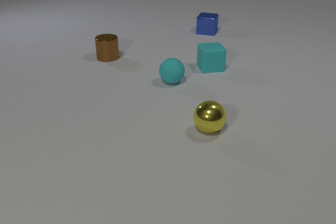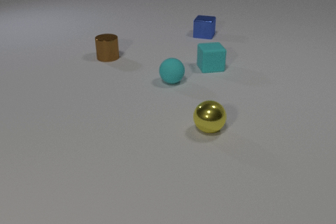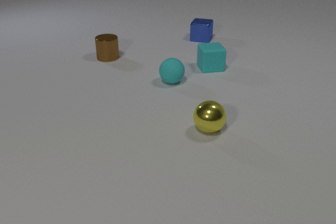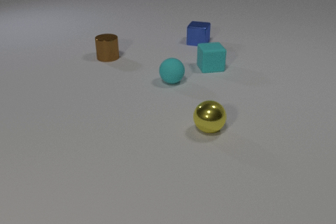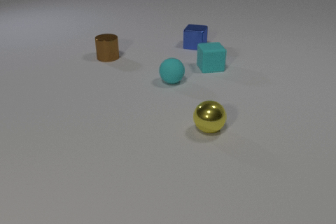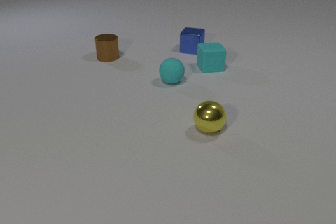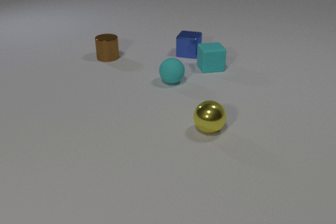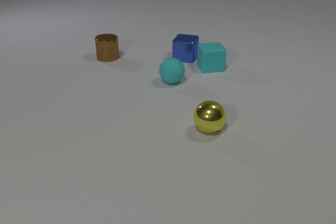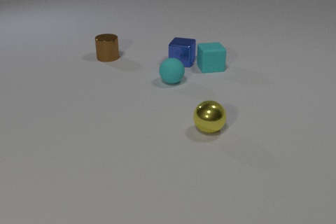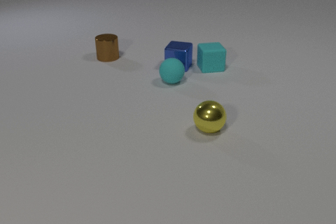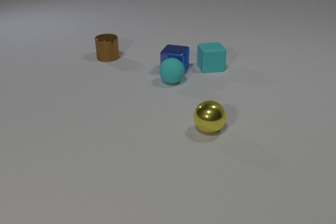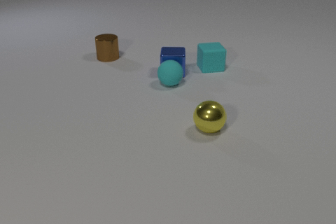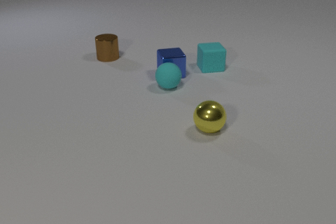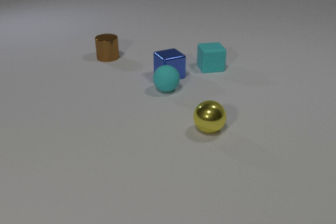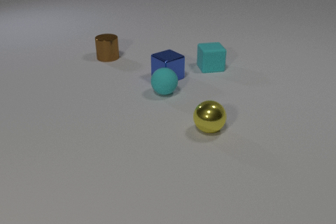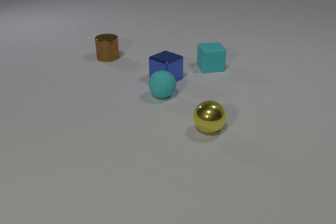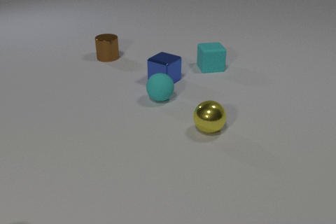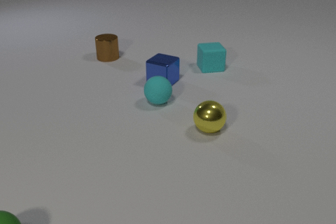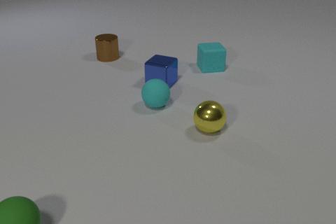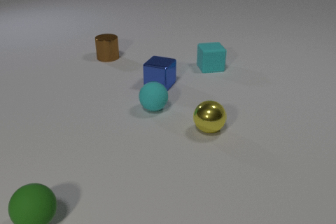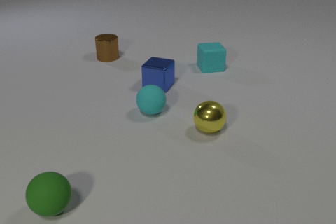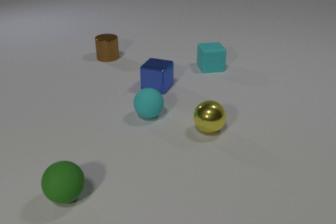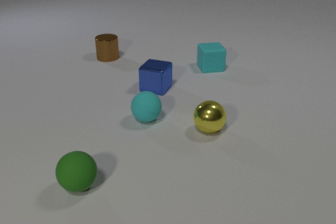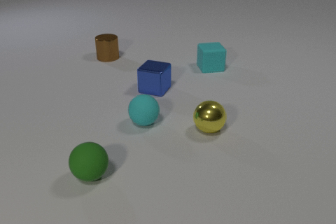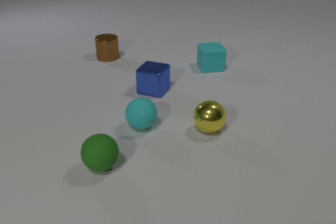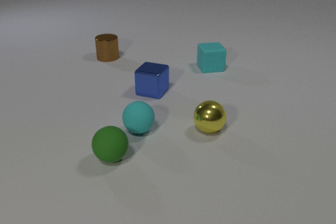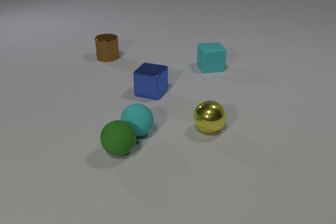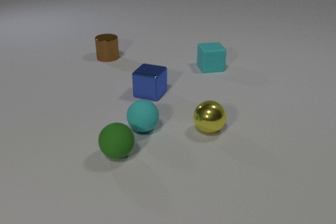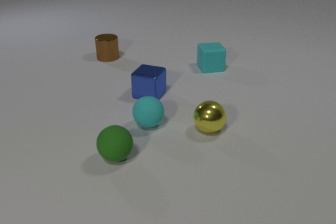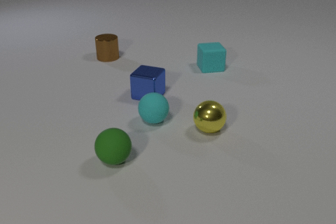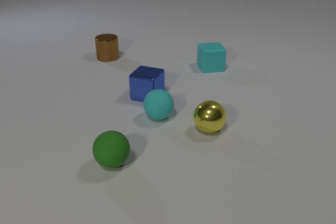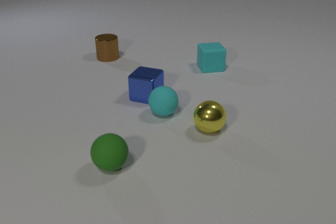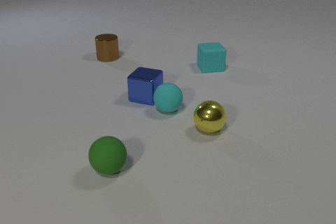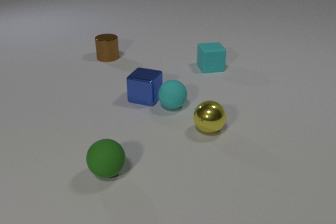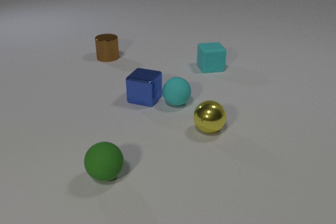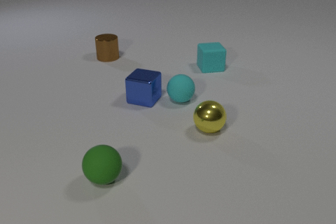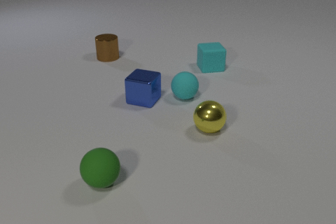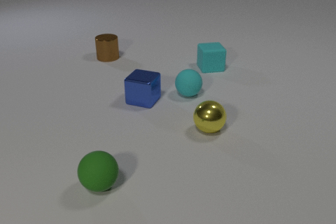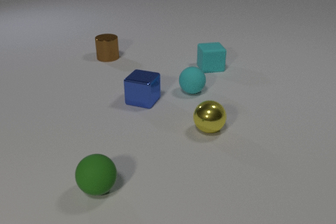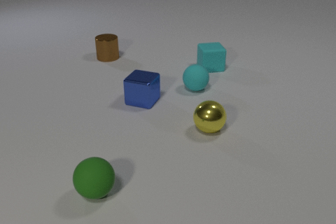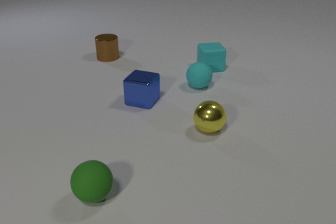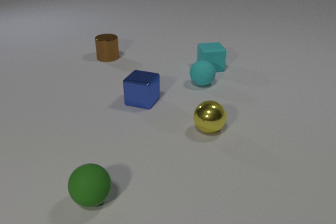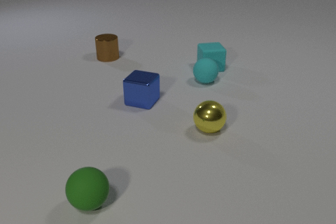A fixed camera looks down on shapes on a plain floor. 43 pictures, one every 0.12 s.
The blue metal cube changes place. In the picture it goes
toward the camera.
The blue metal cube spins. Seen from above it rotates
counterclockwise.
0.00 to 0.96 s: The blue metal cube slides toward the camera.
0.96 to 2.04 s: The blue metal cube slides toward the camera, spins so that its near face slides to the right, counterclockwise seen from above. The cyan rubber sphere rolls toward the camera. The green rubber sphere comes in at the bottom edge. The blue metal cube and the cyan rubber sphere collide.
2.04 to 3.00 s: The blue metal cube slides toward the camera and to the left. The cyan rubber sphere rolls toward the camera. The green rubber sphere rolls to the right and away from the camera.
3.00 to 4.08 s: The blue metal cube slides toward the camera and to the left. The cyan rubber sphere rolls away from the camera and to the right. The green rubber sphere rolls toward the camera. The cyan rubber sphere and the green rubber sphere collide.
4.08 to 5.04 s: The cyan rubber sphere rolls away from the camera and to the right. The green rubber sphere rolls toward the camera and to the left.
What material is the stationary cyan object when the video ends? rubber.
What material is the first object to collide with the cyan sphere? metal.
Are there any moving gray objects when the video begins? no.
